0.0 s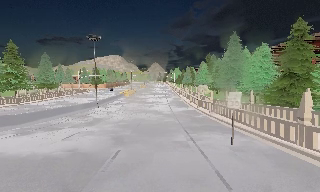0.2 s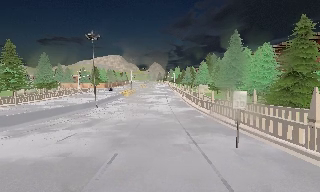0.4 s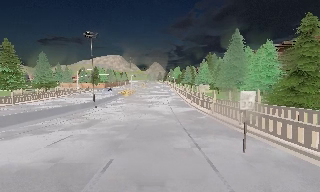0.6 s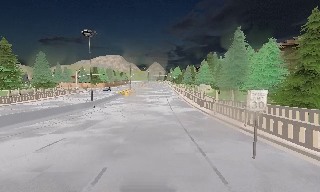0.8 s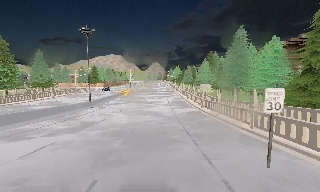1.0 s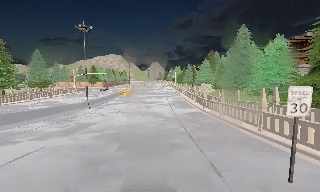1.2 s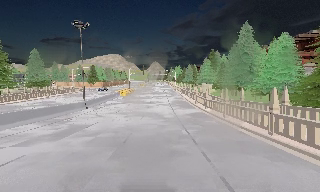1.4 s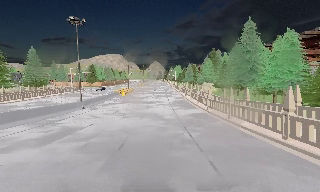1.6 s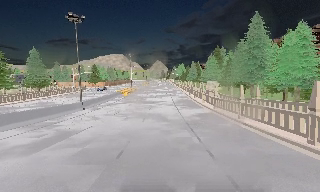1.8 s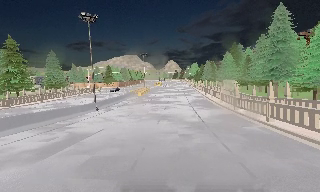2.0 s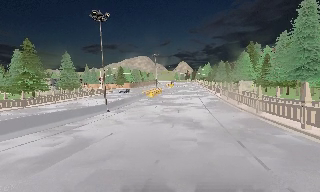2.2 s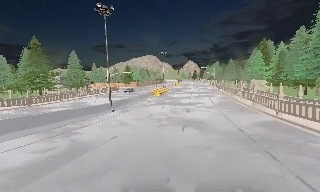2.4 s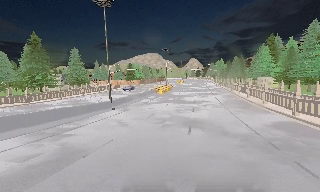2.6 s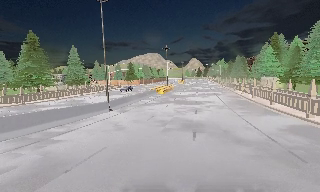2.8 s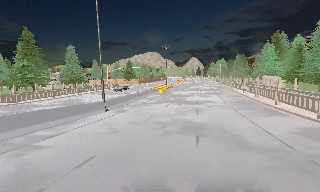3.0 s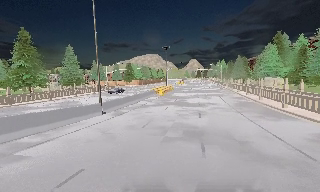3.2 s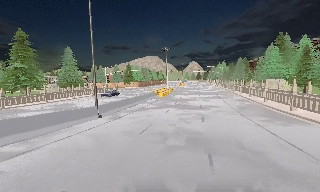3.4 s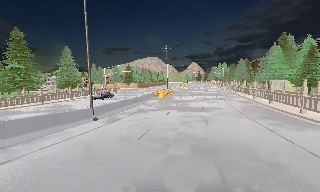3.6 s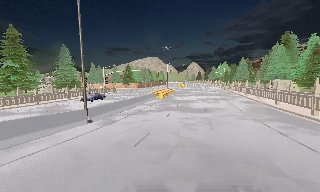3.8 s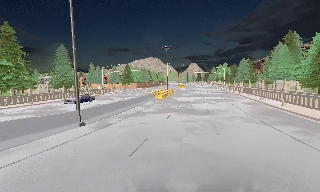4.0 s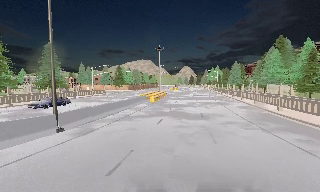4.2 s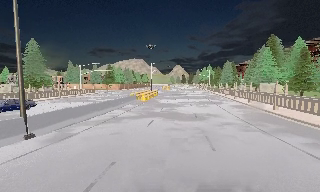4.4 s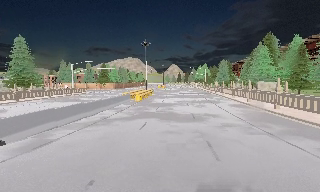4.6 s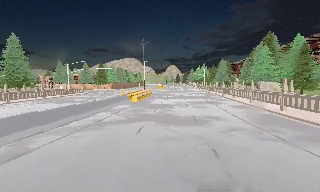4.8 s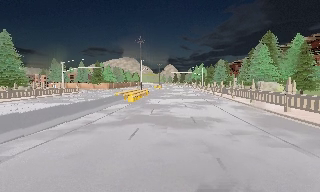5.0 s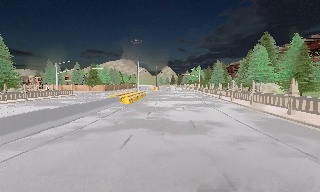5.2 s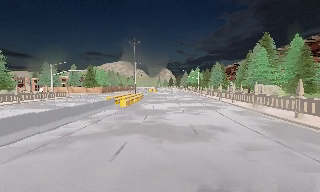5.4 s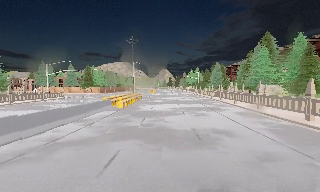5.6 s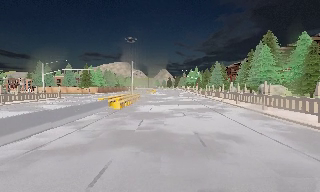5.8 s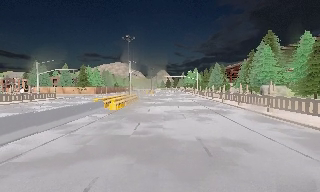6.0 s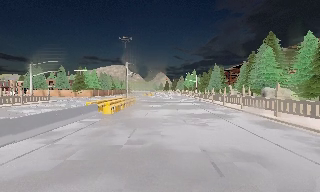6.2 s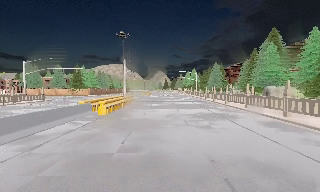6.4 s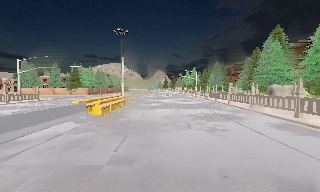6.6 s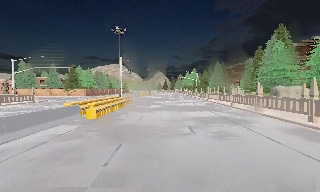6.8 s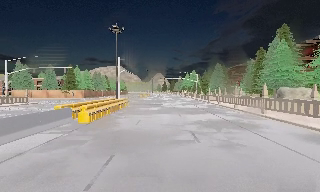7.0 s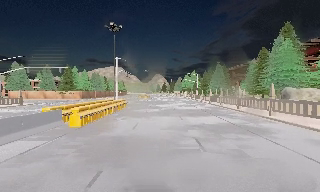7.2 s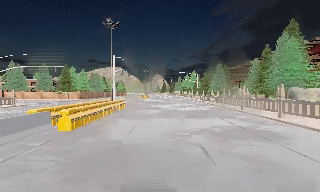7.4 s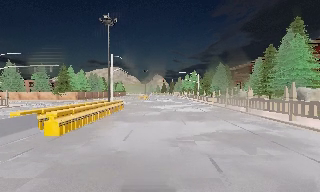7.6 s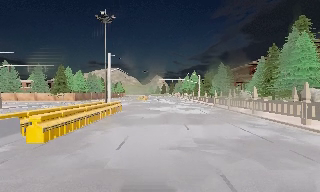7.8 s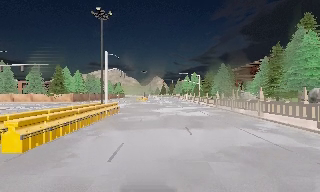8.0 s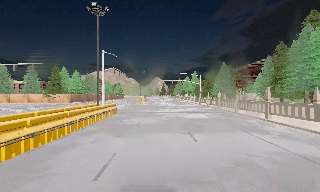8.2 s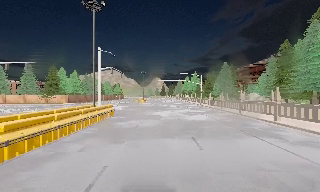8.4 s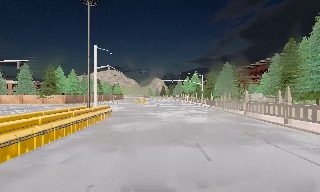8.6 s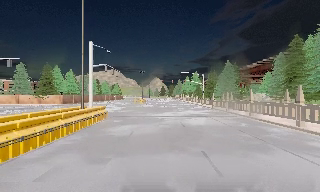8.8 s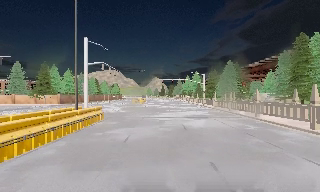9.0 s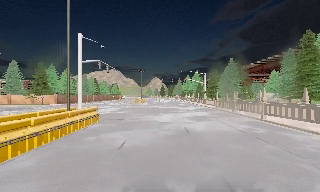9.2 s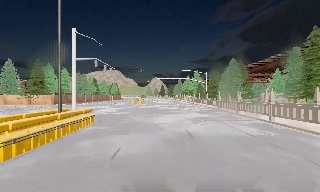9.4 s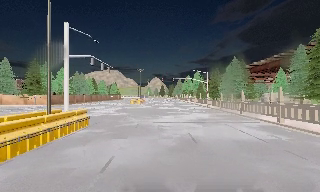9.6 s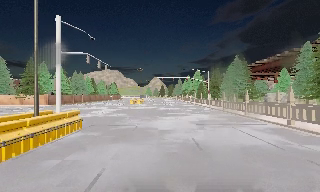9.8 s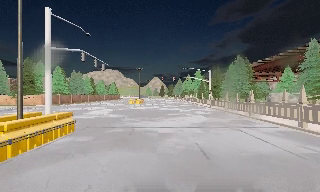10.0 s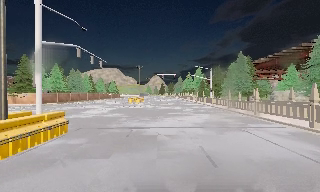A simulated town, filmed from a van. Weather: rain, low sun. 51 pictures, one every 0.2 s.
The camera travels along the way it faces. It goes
forward.
0.0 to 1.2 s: The camera travels forward, about 4.5 m, so what stands in front looms larger. It gains speed.
1.2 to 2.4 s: The camera pans to its left, which is counterclockwise from overhead, by about 15 degrees. It travels forward, about 7 m, so what stands in front looms larger.
2.4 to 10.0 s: The camera pans to its right, which is clockwise from overhead, by about 15 degrees. It travels forward, about 40 m, so what stands in front looms larger.
The film runs forward here.
